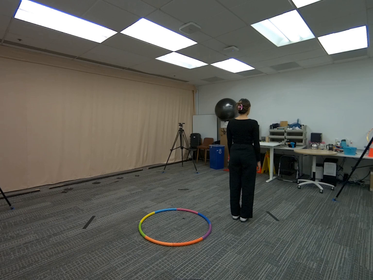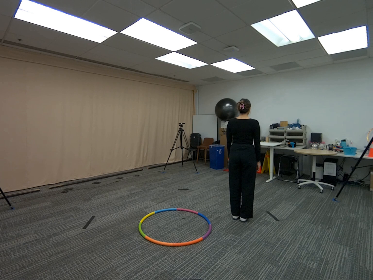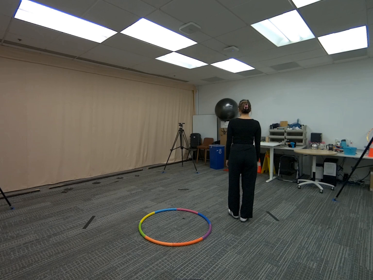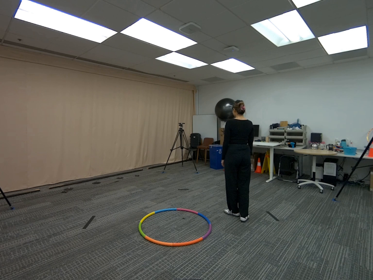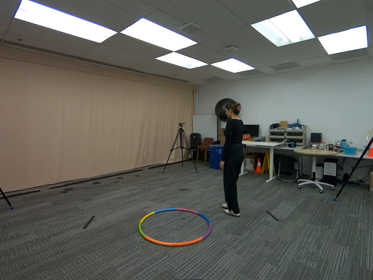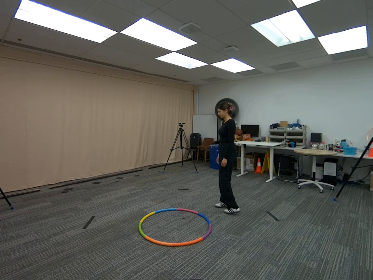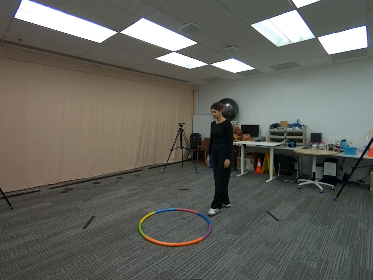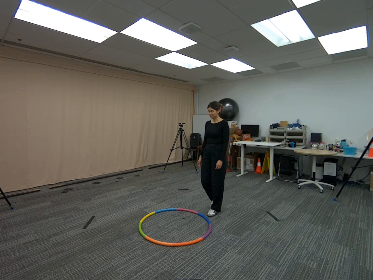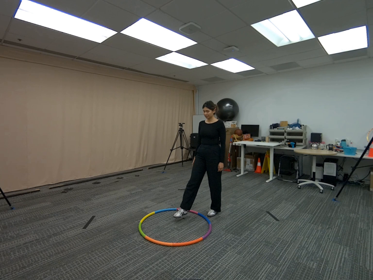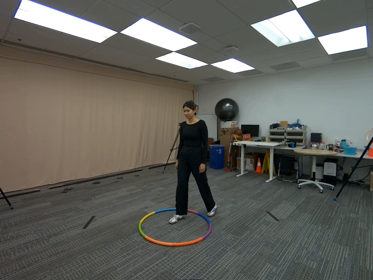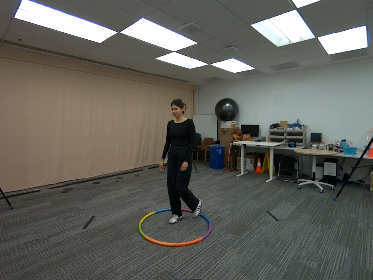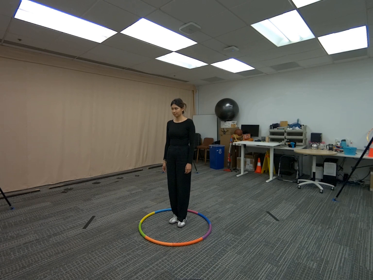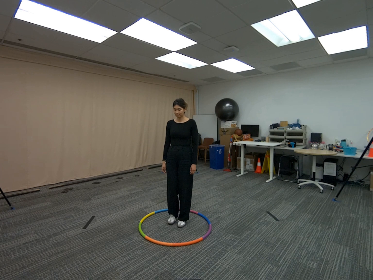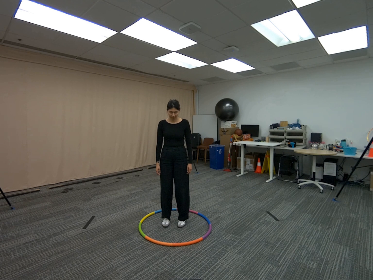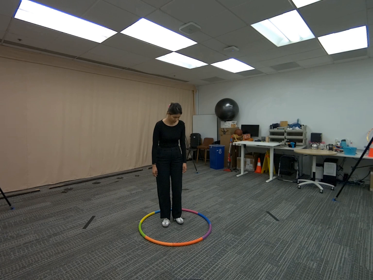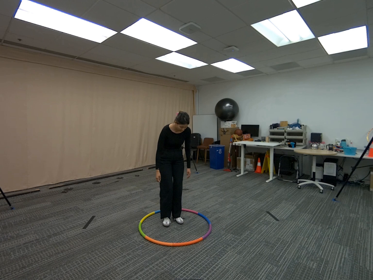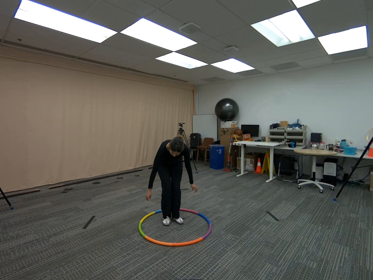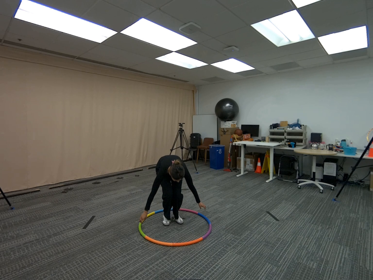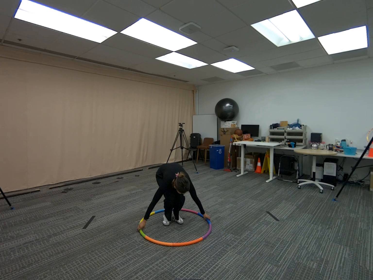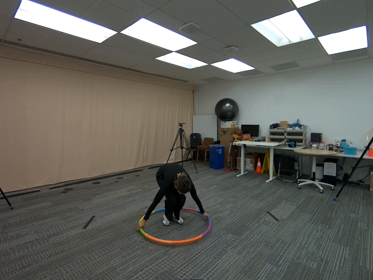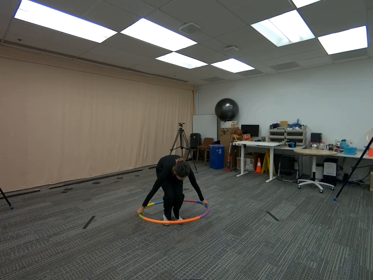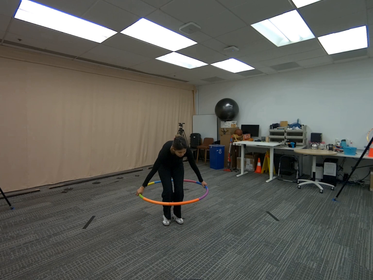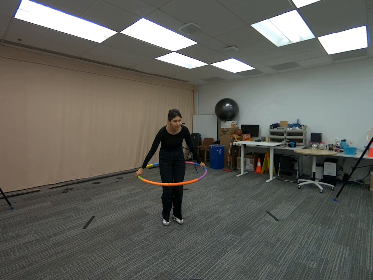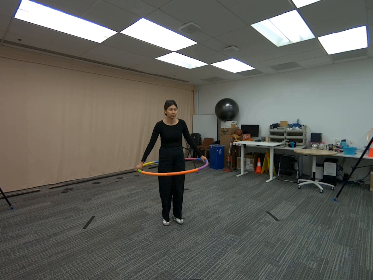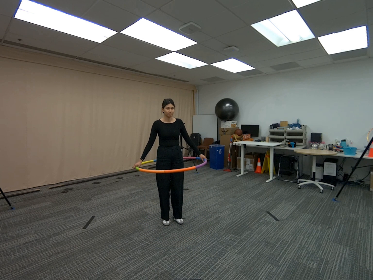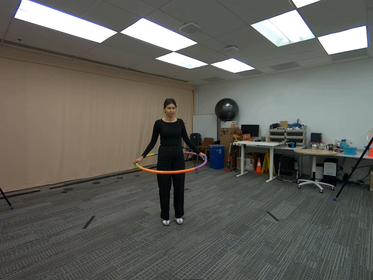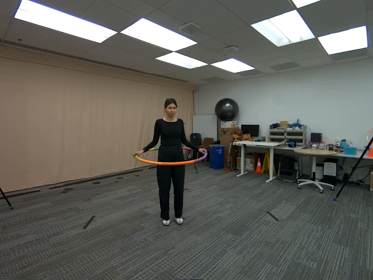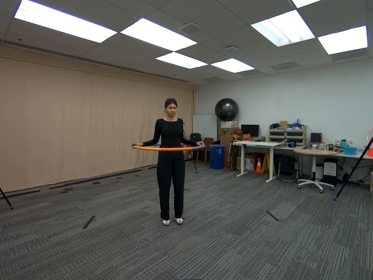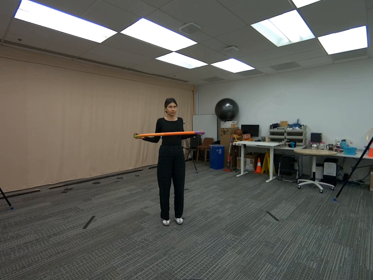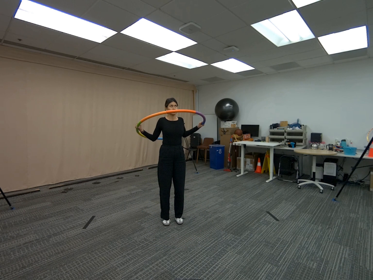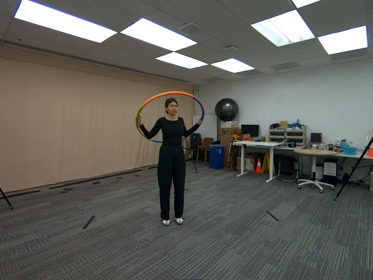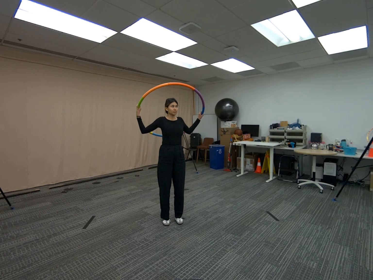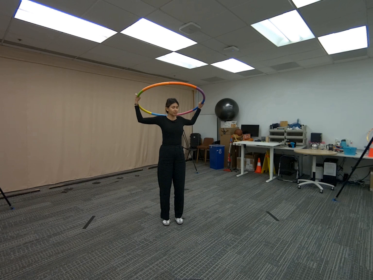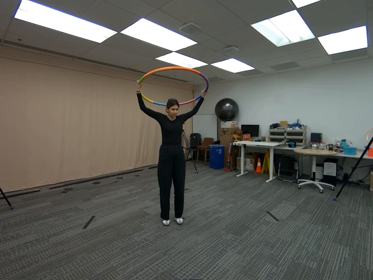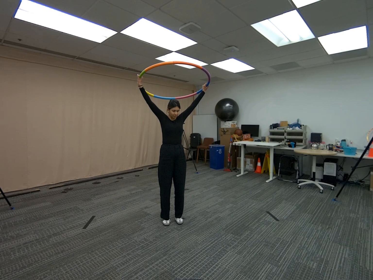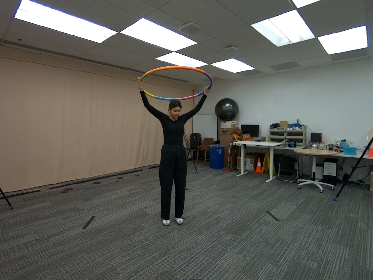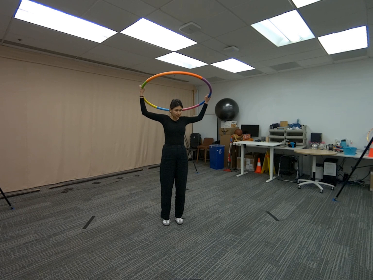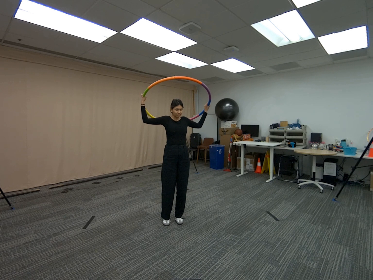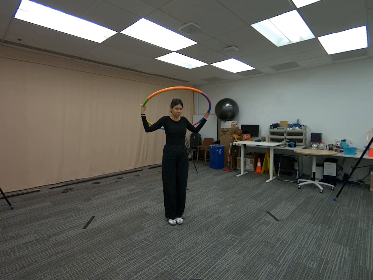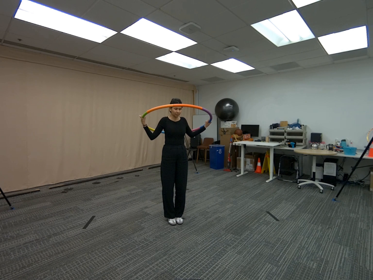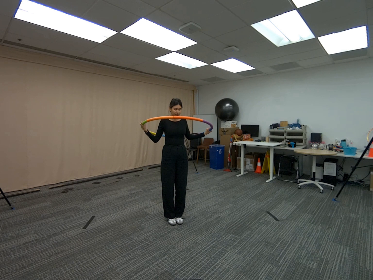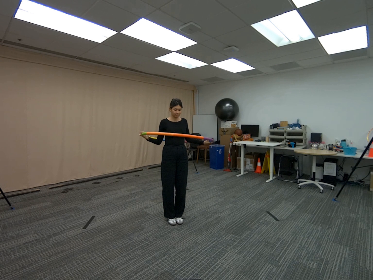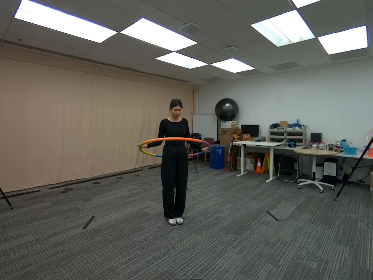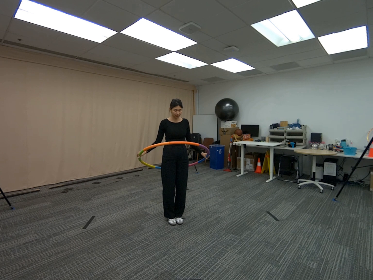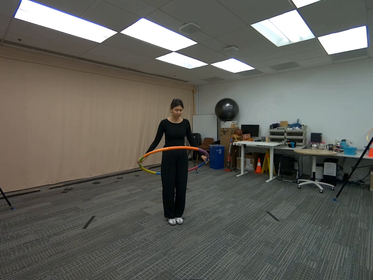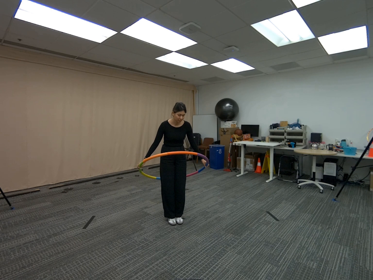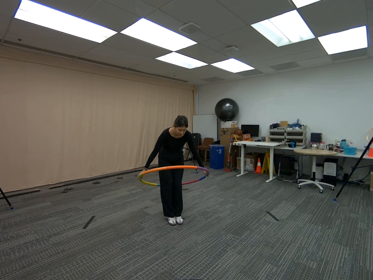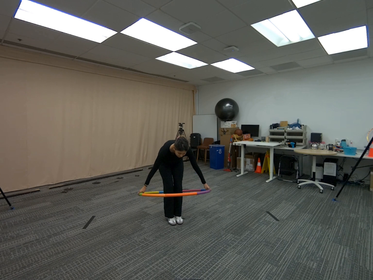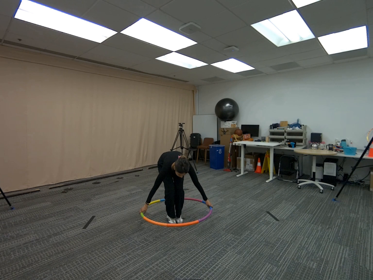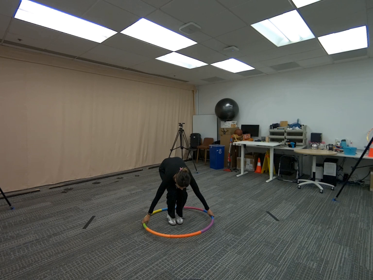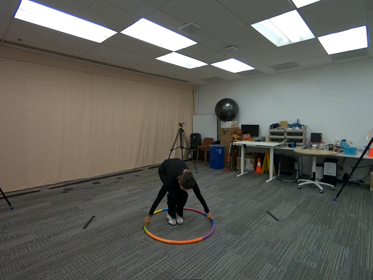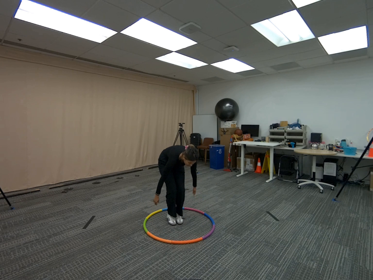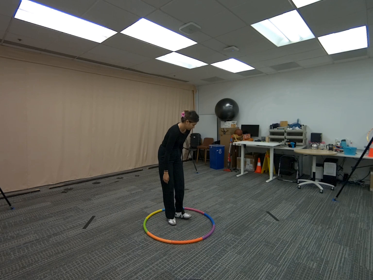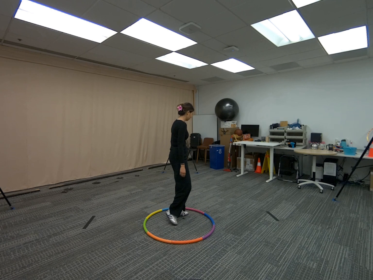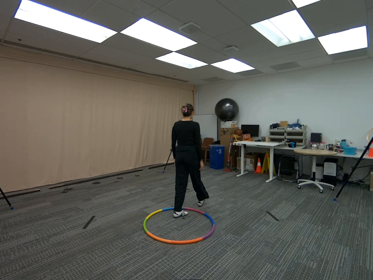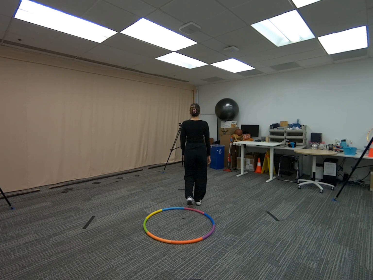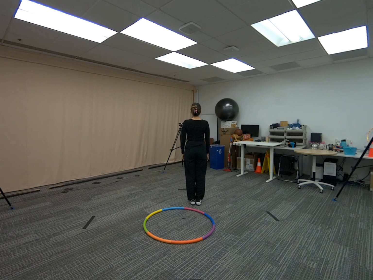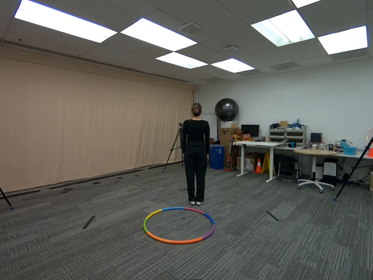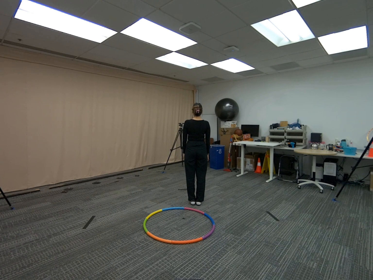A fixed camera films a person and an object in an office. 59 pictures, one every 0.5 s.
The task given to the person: Walk over to the hula hoop on the floor and step inside the hula hoop. Lift the hula hoop over your entire body and place back on the floor when done.
